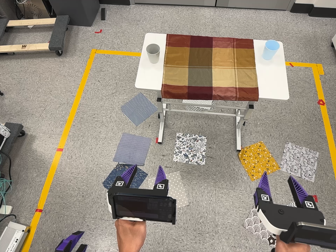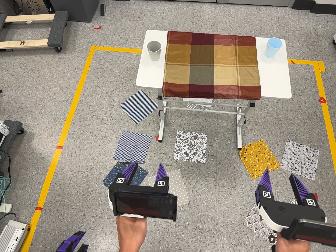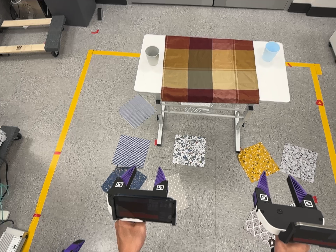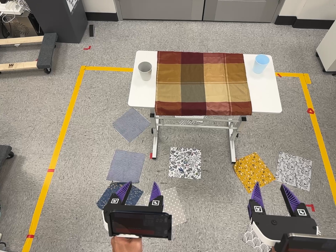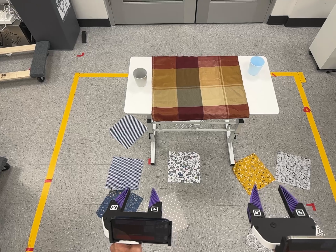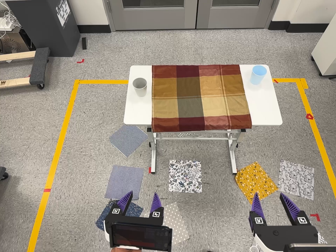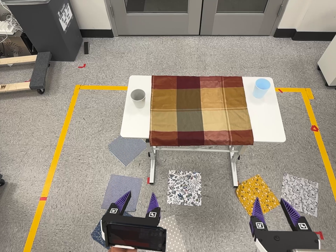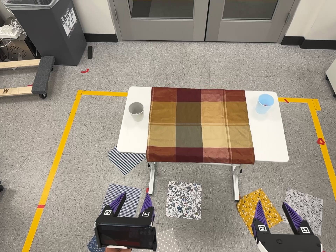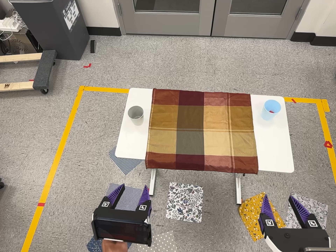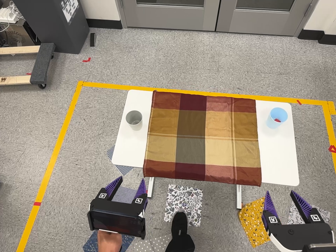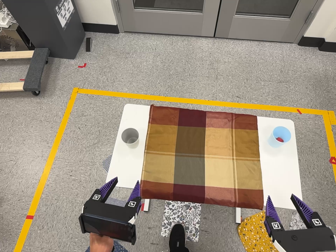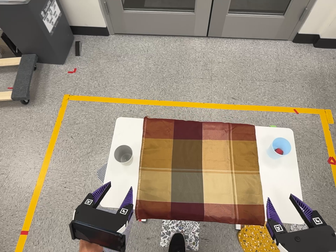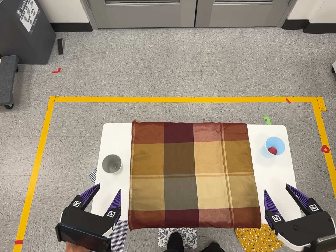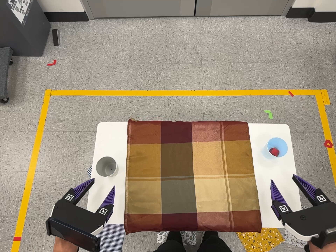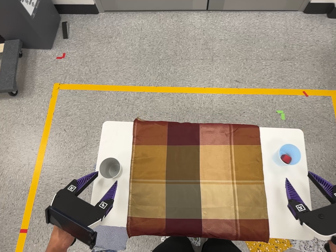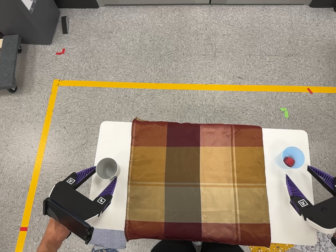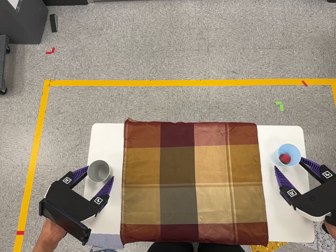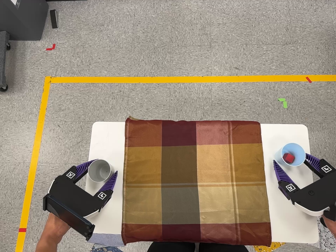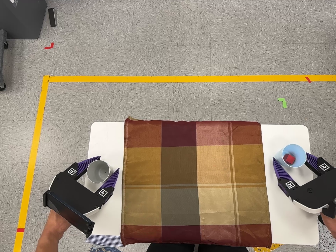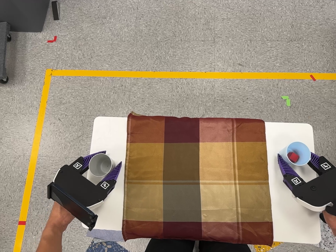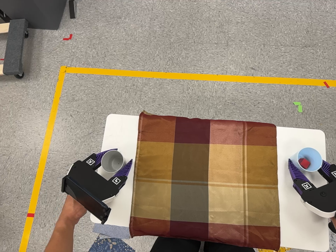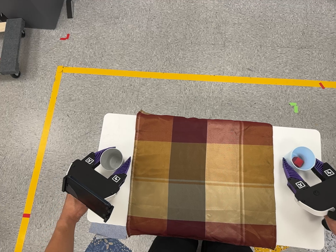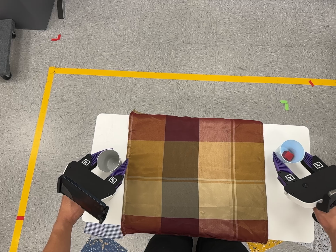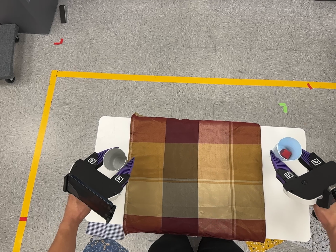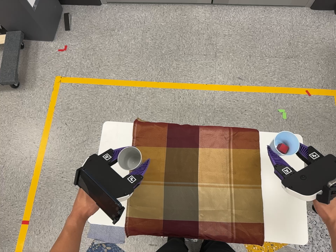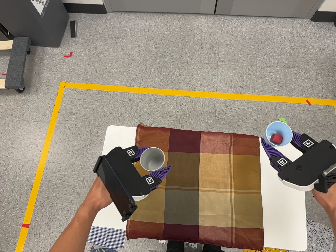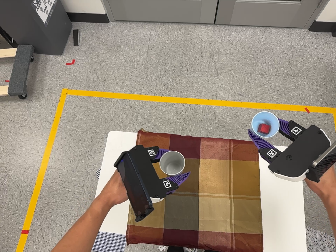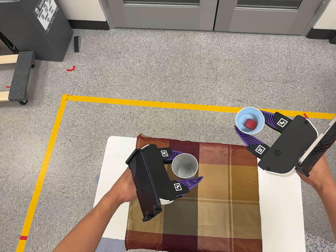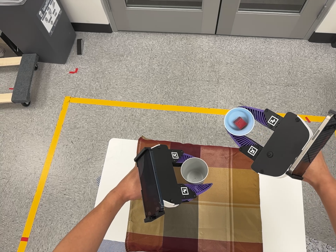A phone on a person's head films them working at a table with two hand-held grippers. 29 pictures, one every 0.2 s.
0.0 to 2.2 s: The camera travels toward the top of its view and forward, about 60 cm, so close, fixed things drift downward.
2.2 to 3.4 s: The camera travels toward the top of its view and forward, about 28 cm. Its aim tips toward the bottom of its view by about 10 degrees.
3.4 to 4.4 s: The camera shifts only a little, or ends up much as it began.
4.4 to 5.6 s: The camera travels backward, about 12 cm, so what stands in front gets smaller.
The film runs forward here.
